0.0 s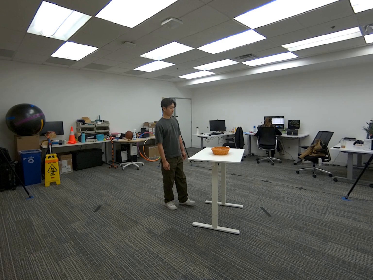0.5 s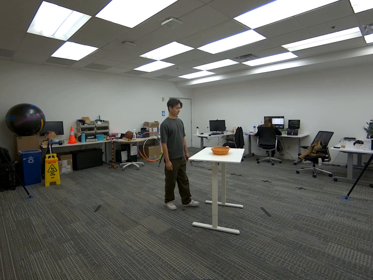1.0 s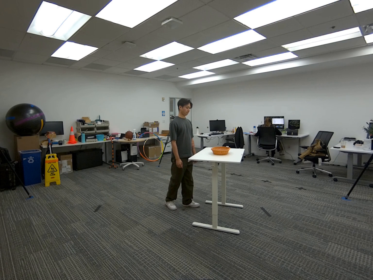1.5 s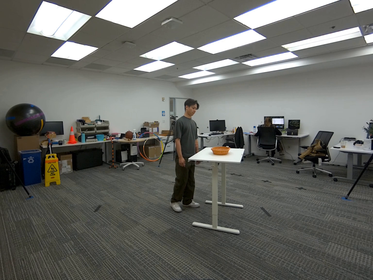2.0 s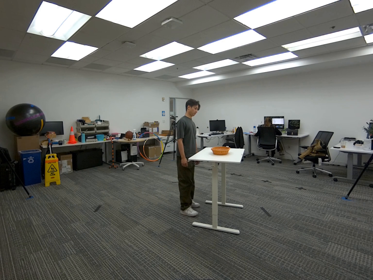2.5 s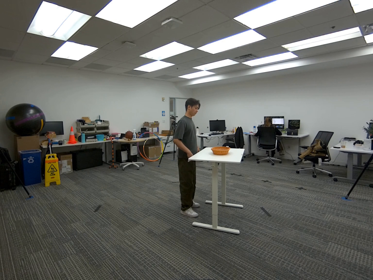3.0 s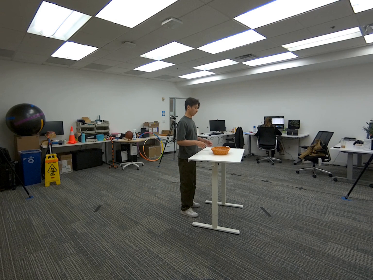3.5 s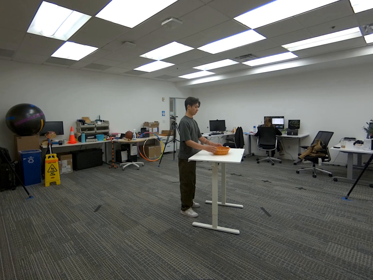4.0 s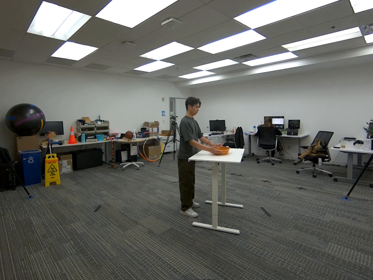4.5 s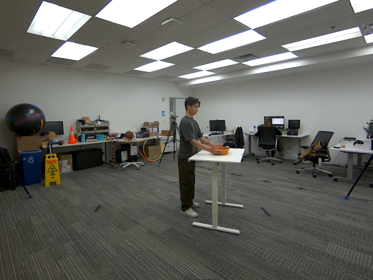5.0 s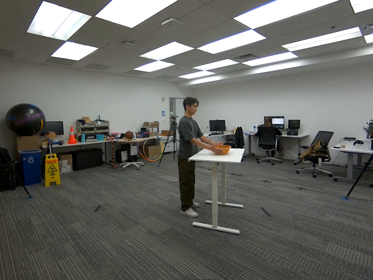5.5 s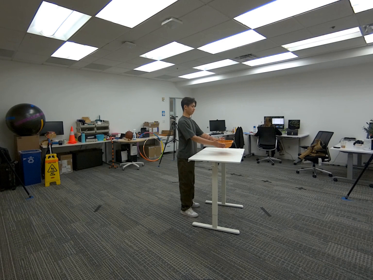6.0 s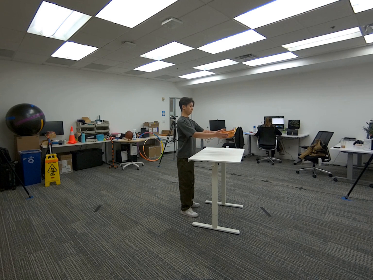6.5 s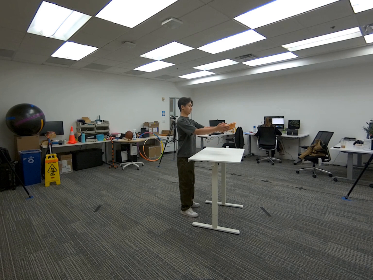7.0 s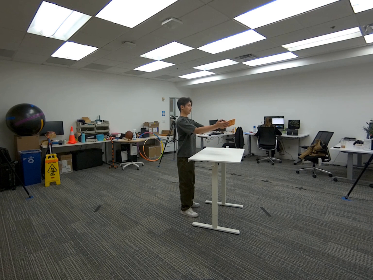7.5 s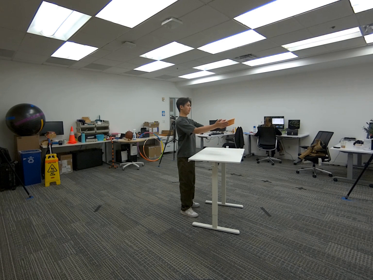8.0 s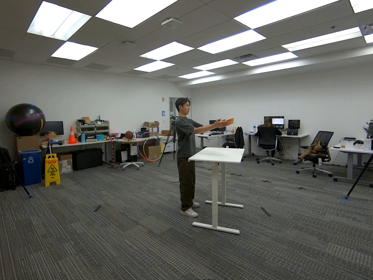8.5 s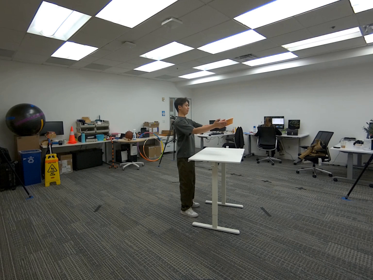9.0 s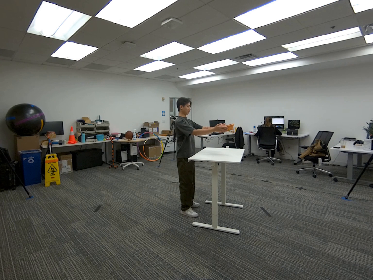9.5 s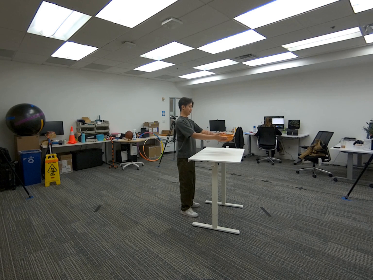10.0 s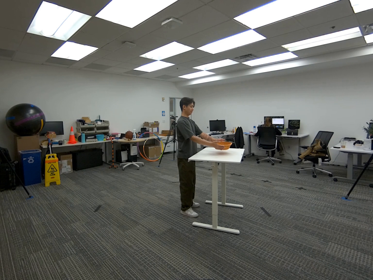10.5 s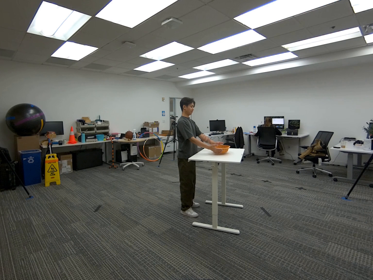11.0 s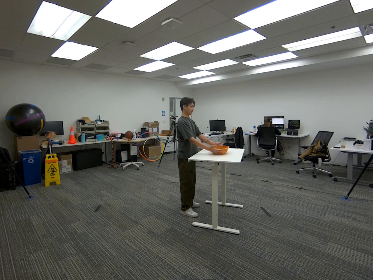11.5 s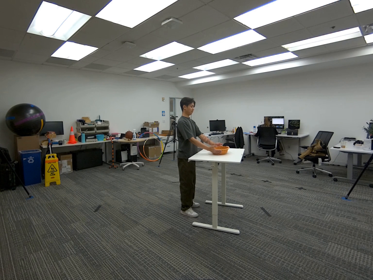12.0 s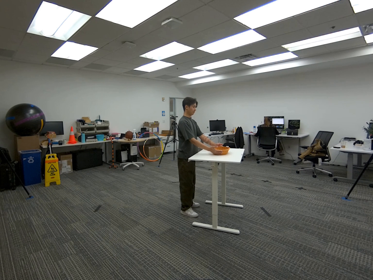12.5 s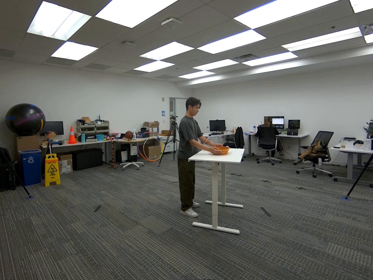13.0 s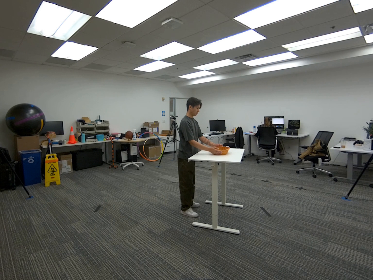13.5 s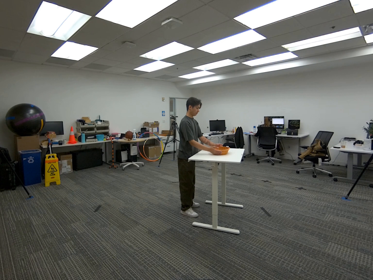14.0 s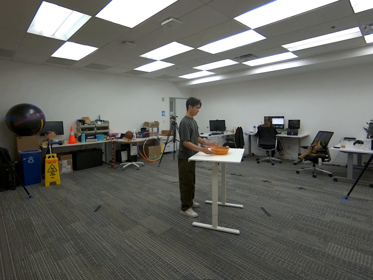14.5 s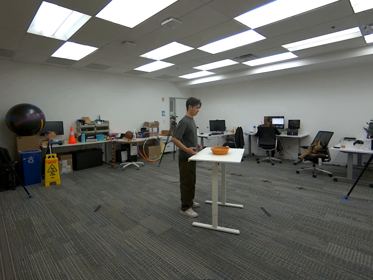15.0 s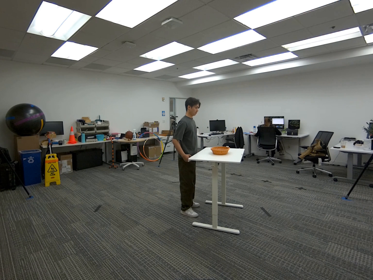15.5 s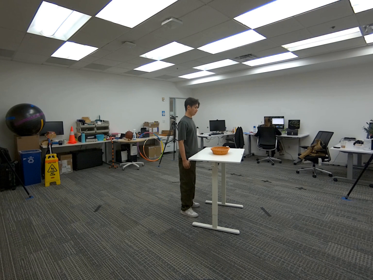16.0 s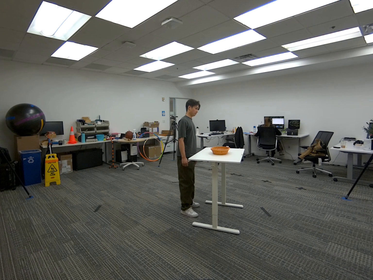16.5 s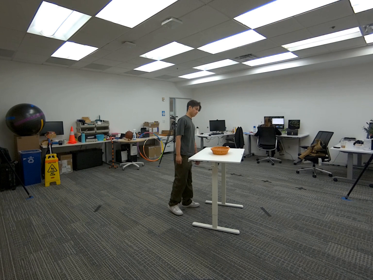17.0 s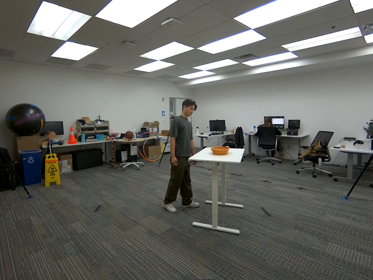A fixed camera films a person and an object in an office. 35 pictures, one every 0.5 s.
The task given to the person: Walk to the woven basket from the desk, use your both hands to pick up the basket, and place the basket back on the desk.
